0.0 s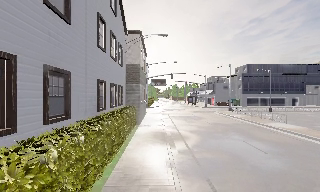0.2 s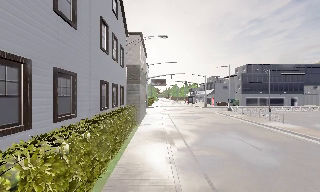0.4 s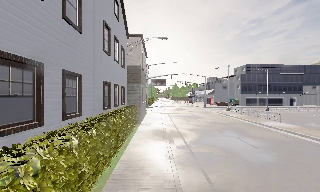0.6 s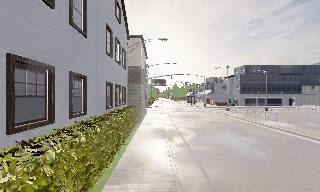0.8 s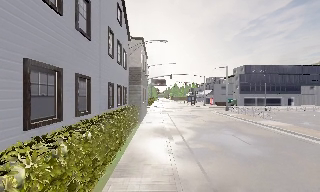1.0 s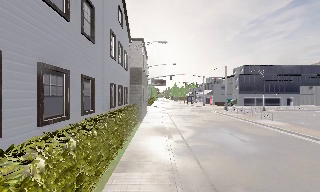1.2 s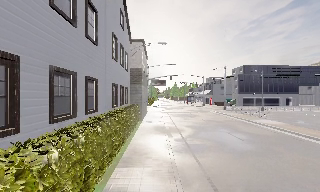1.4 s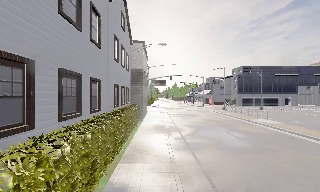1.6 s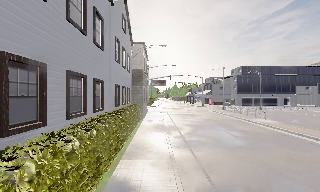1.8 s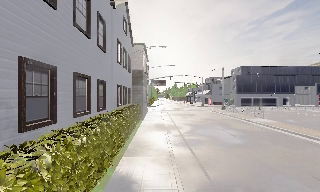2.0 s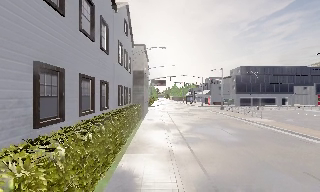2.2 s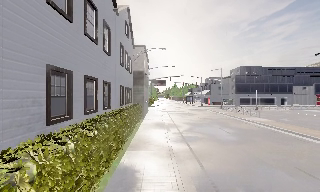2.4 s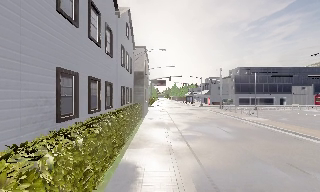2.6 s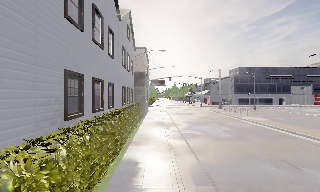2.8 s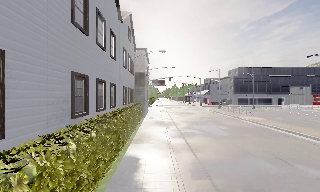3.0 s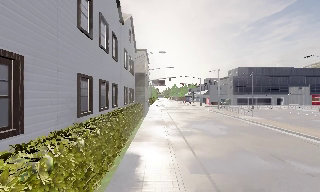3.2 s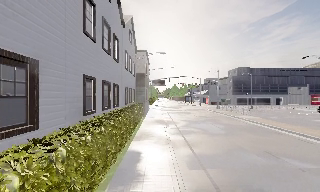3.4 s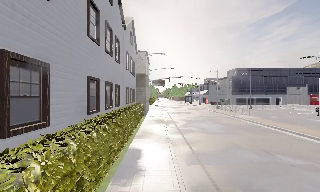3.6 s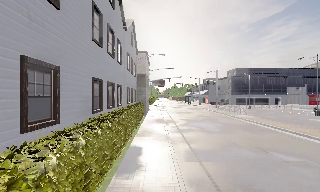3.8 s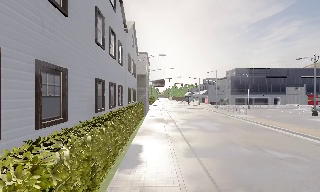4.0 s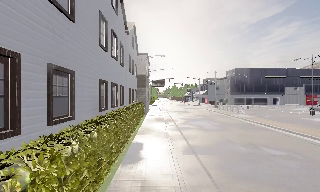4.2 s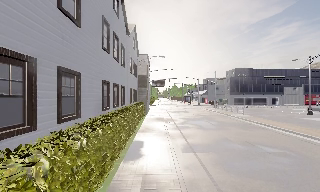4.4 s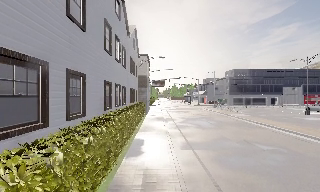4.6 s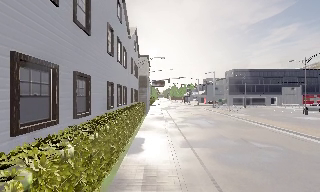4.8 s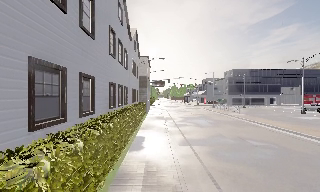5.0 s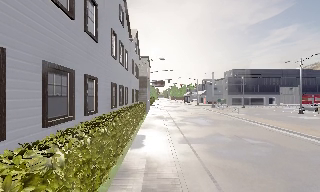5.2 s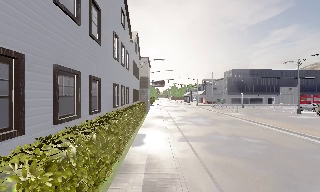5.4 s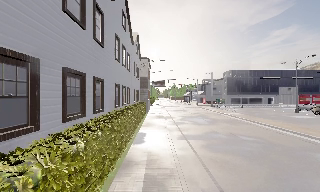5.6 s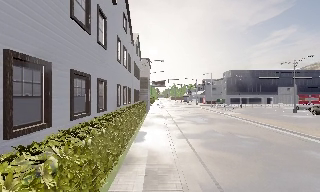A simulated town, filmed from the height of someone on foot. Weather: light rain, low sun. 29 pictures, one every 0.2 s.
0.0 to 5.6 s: The camera travels backward, about 10 m, so what stands in front gets smaller.
The film runs backward here.
